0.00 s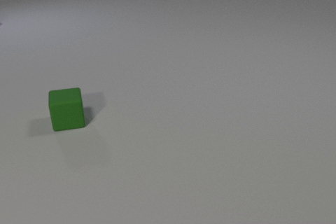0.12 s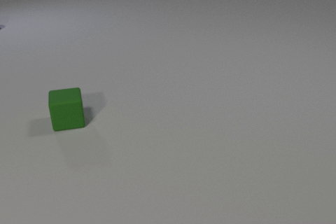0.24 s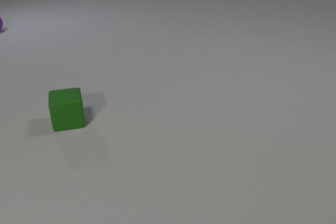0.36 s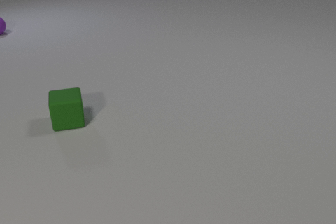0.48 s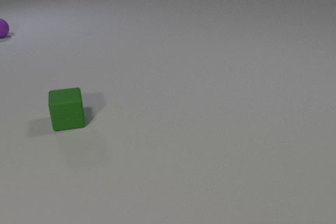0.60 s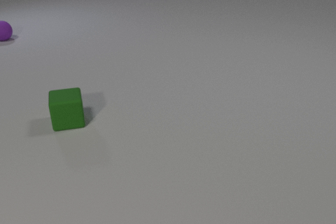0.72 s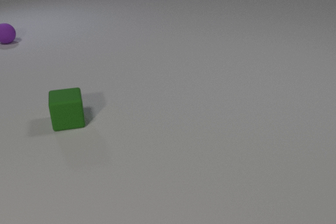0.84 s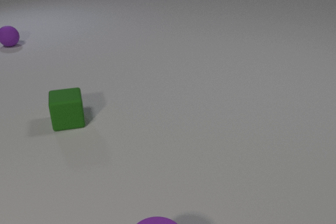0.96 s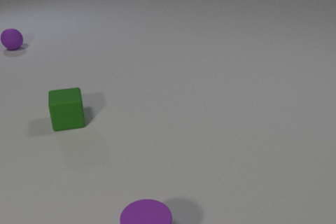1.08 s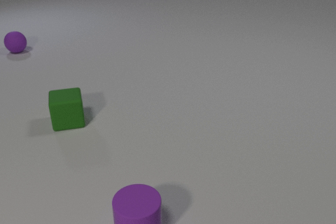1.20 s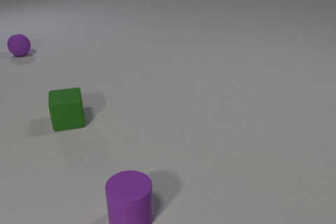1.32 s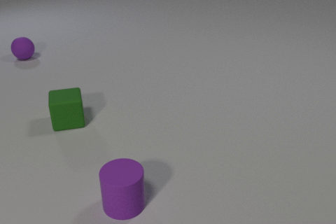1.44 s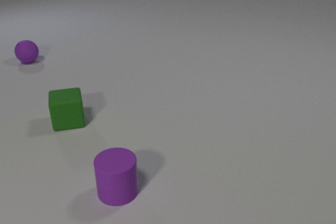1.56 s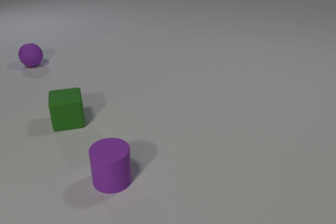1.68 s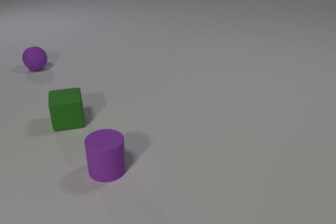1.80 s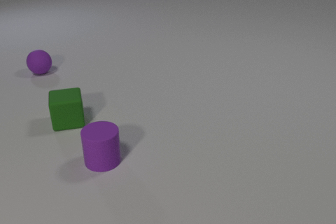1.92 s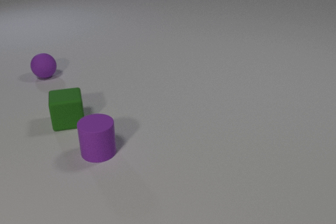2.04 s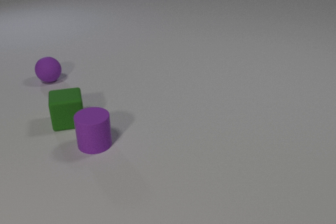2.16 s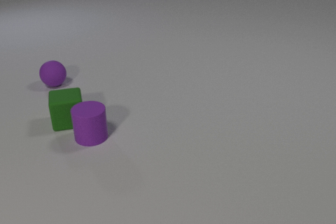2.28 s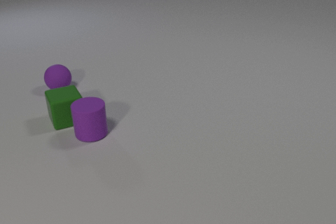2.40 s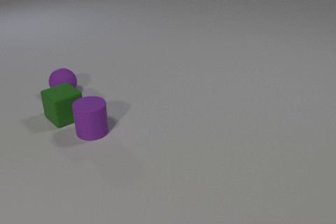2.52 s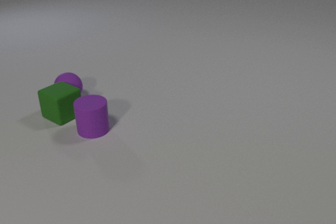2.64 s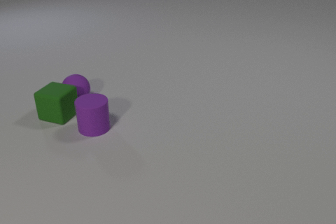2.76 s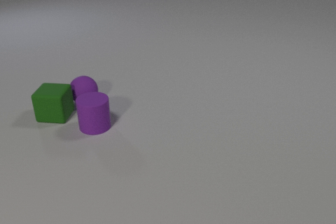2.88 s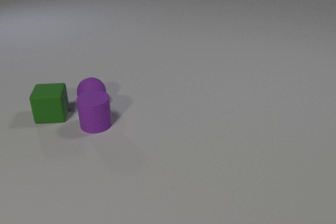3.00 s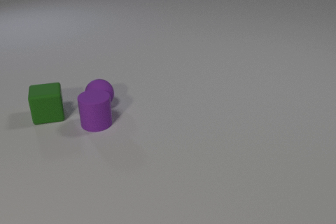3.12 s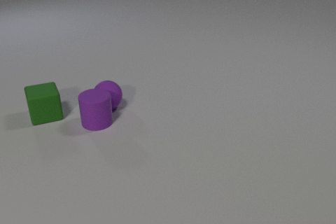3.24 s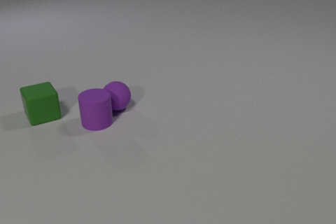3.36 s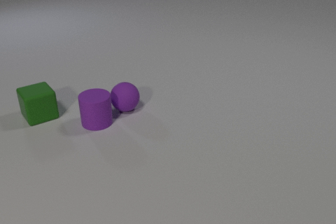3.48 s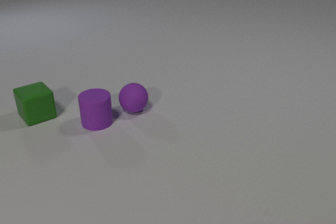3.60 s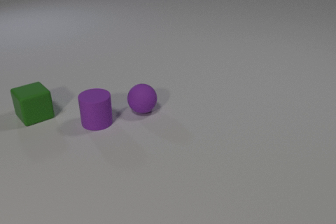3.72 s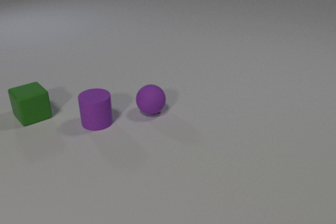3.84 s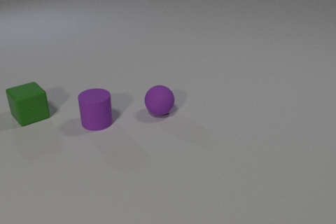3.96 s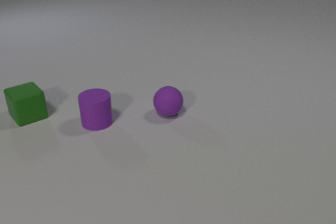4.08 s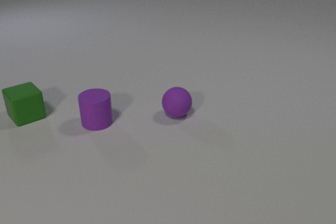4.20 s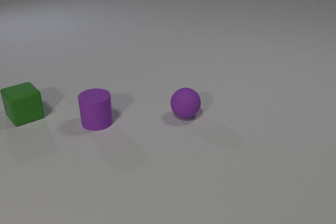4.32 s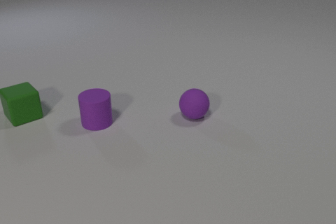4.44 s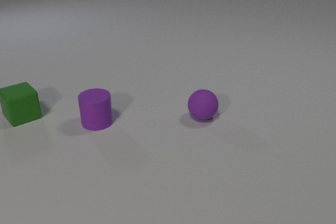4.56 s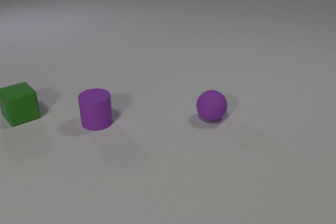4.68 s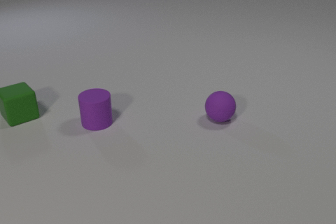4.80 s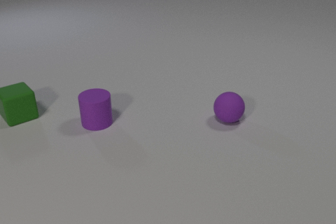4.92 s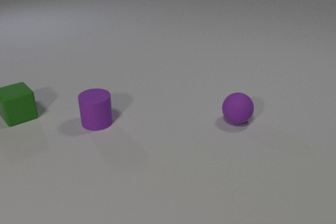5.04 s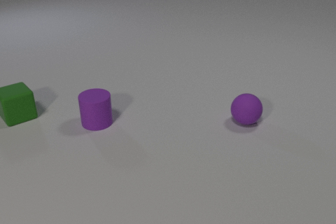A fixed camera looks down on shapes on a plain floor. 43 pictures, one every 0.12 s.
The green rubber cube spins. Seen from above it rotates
counterclockwise.
The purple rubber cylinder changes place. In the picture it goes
away from the camera.
0.00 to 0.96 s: The purple rubber cylinder comes in at the bottom edge, slides away from the camera and to the left. The purple rubber sphere comes in at the left edge, rolls toward the camera.
0.96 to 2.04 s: The purple rubber cylinder slides away from the camera. The purple rubber sphere rolls toward the camera.
2.04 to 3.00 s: The purple rubber cylinder slides away from the camera. The green rubber cube slides to the left and away from the camera, spins counterclockwise seen from above by about 90 degrees, its near face sliding to the right. The purple rubber sphere rolls toward the camera and to the right. The purple rubber cylinder and the green rubber cube collide. The green rubber cube and the purple rubber sphere collide.
3.00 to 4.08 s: The green rubber cube slides to the left, spins counterclockwise seen from above by about 15 degrees, its near face sliding to the right. The purple rubber sphere rolls to the right. The purple rubber cylinder and the purple rubber sphere collide.
4.08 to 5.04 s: The green rubber cube slides to the left. The purple rubber sphere rolls to the right.
What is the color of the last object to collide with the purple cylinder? purple.
How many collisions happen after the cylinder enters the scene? 3.
How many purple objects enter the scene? 2.
